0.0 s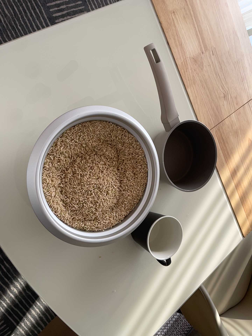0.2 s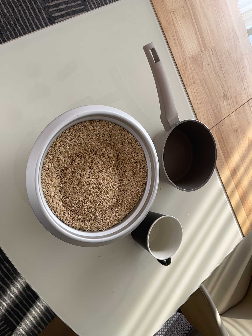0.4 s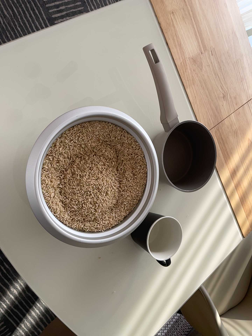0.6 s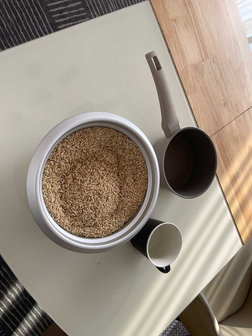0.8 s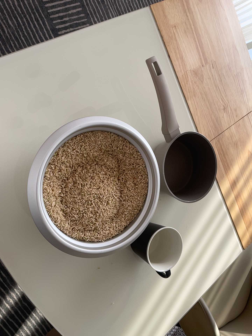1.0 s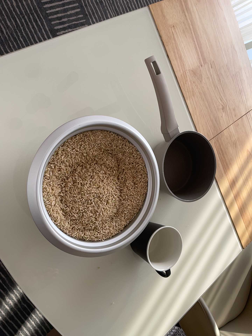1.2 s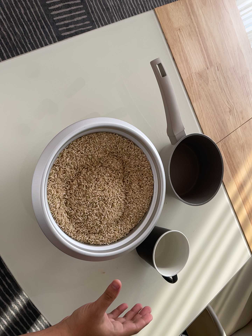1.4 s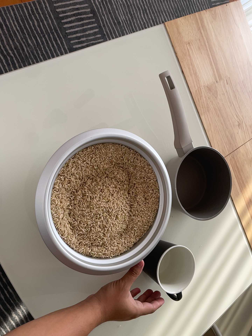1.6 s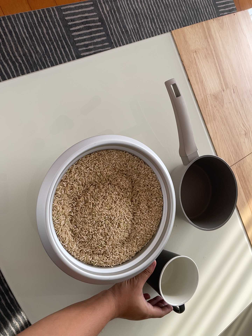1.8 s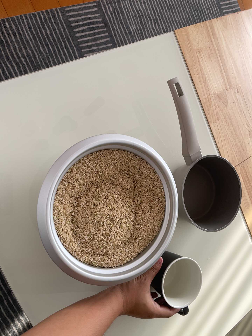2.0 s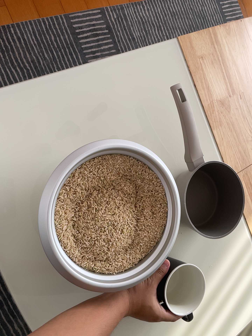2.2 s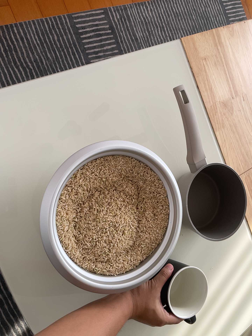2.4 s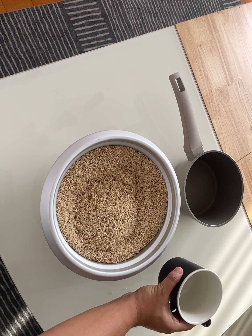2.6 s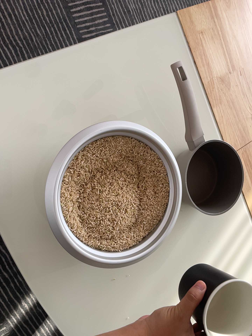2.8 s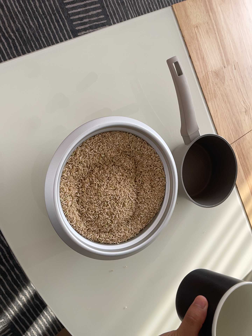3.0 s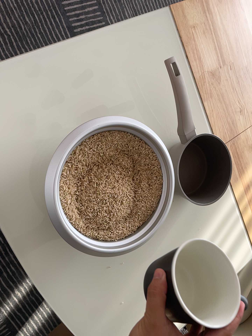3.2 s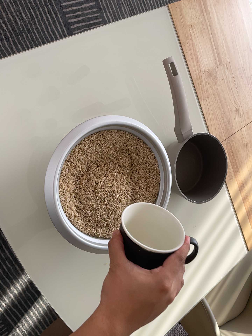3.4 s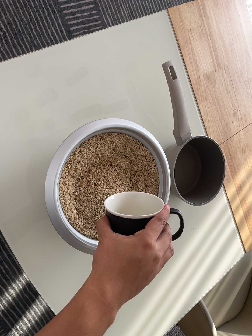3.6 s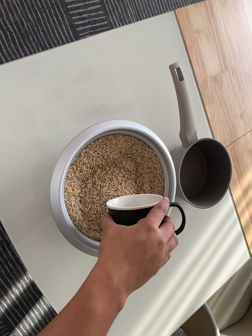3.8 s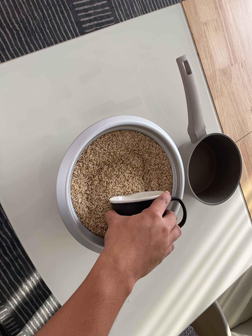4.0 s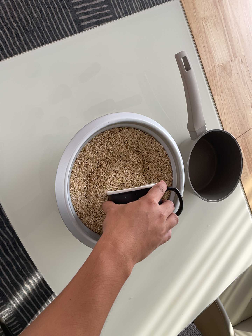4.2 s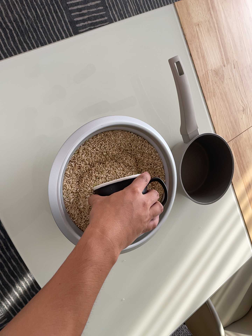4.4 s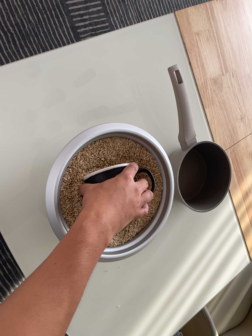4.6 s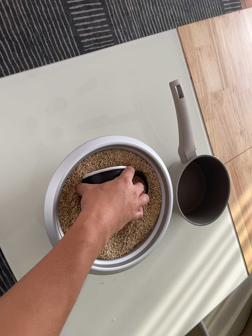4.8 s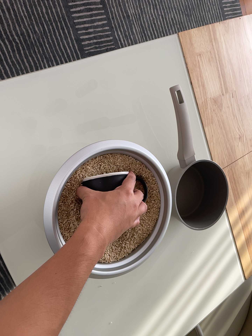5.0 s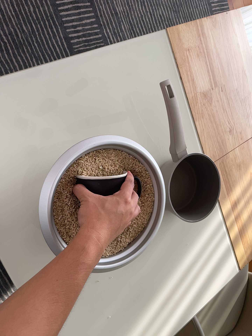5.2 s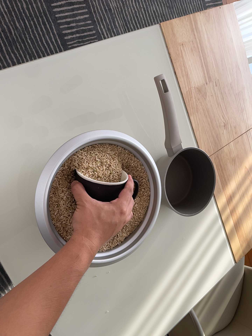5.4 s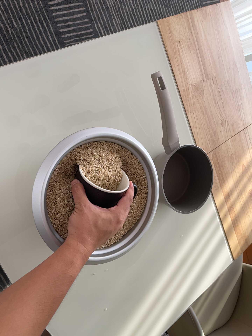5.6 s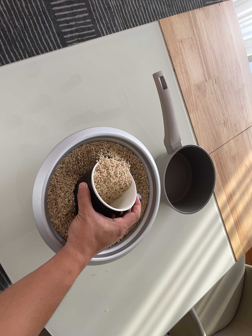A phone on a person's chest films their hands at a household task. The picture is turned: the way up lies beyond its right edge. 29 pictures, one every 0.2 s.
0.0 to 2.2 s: The camera's aim tips toward the top of its view by about 10 degrees, and the scene shifts downward.
2.2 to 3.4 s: The camera's aim tips toward the bottom of its view by about 10 degrees, and the scene shifts upward.
3.4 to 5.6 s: The camera shifts only a little, or ends up much as it began.
The film runs forward here.
